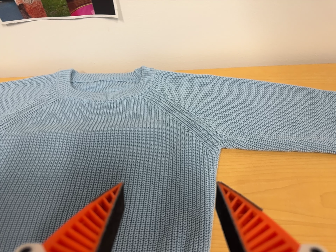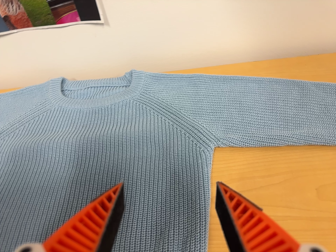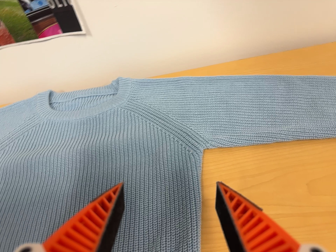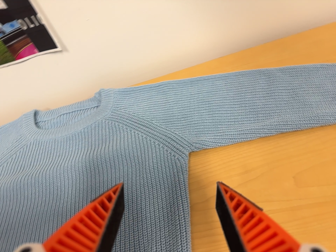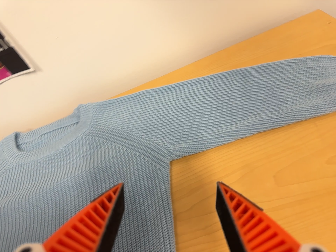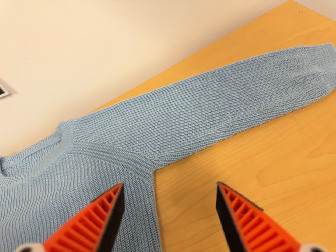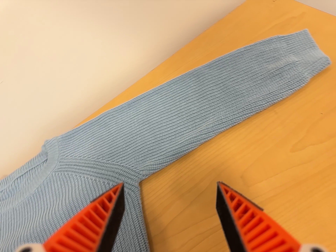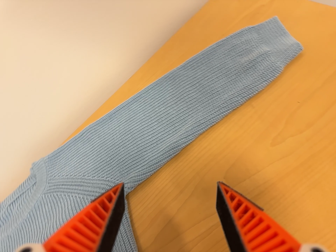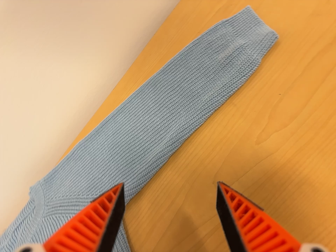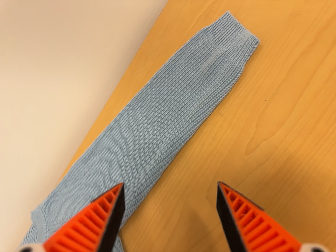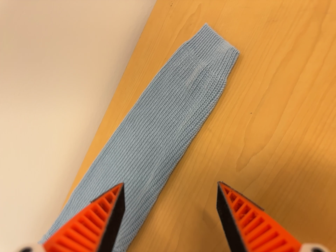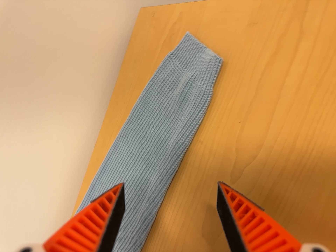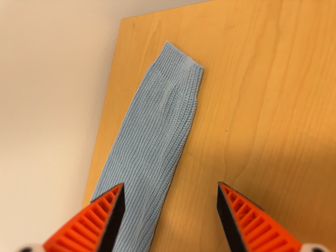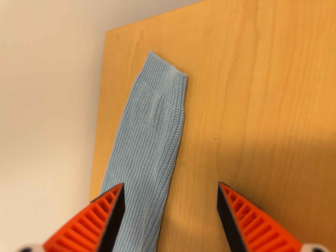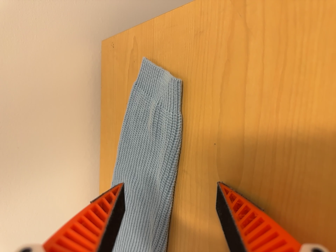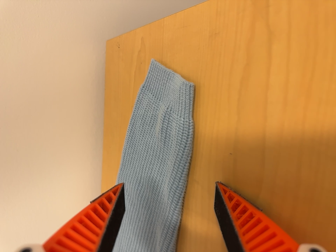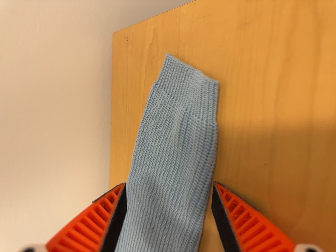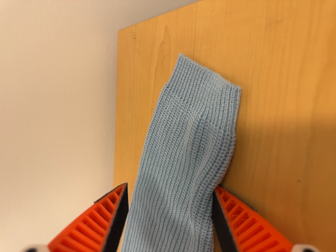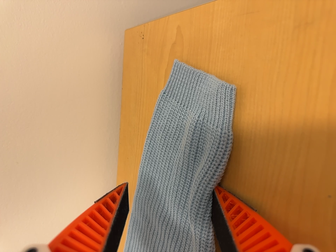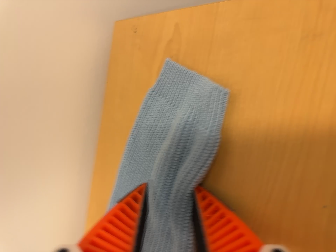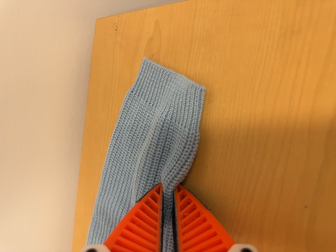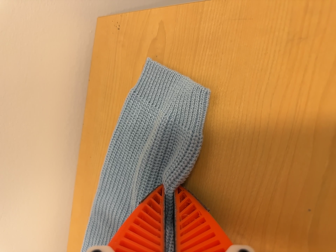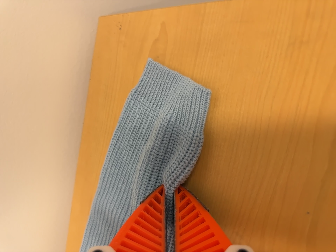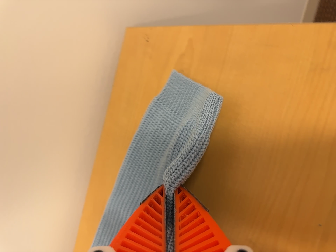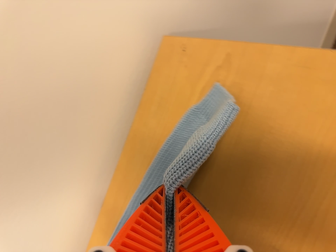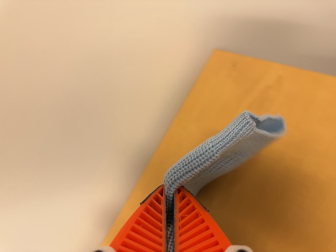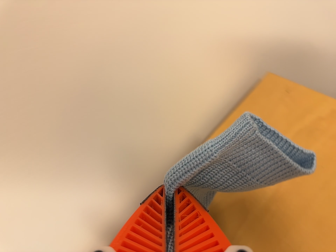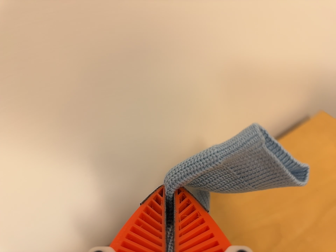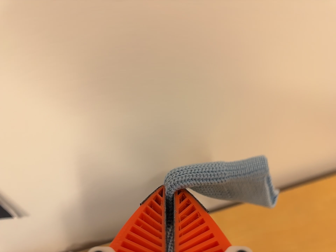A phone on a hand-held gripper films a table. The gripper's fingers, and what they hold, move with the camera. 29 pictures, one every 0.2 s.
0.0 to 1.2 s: The camera travels to its right, about 16 cm, so close, fixed things drift to the left. It rolls about its line of sight by about 35 degrees, and the scene rotates counterclockwise.
1.2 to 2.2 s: The camera travels to its right and toward the top of its view, about 14 cm. It rolls about its line of sight by about 35 degrees, and the scene rotates counterclockwise.
2.2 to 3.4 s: The camera travels forward and toward the top of its view, about 10 cm, so what stands in front looms larger. It rolls about its line of sight by about 15 degrees, and the scene rotates counterclockwise.
3.4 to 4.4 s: The scene slides to the left, as the camera pans about 10 degrees to its right.
4.4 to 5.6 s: The camera travels to its left, about 34 cm, so close, fixed things drift to the right. Its aim tips toward the top of its view by about 10 degrees, and the scene shifts downward. It rolls about its line of sight by about 65 degrees, and the scene rotates clockwise.
The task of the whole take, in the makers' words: right arm across.
The film runs forward here.
